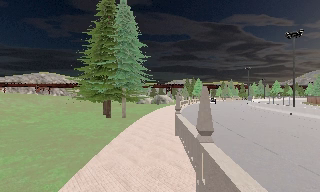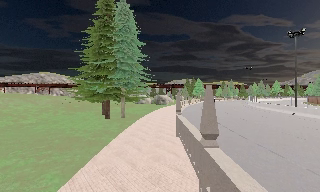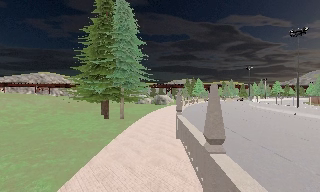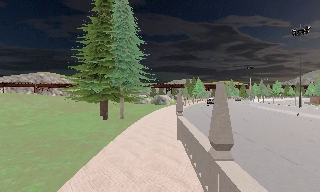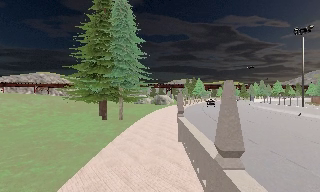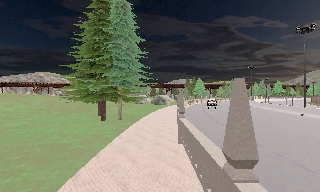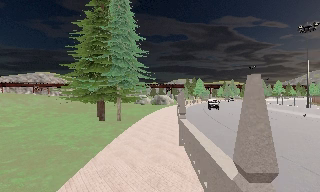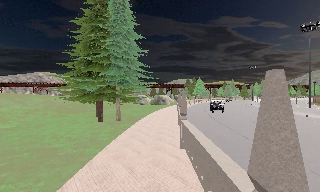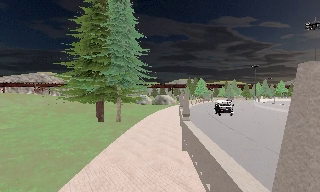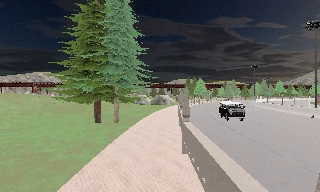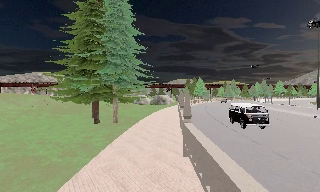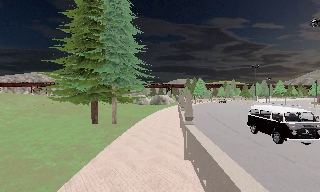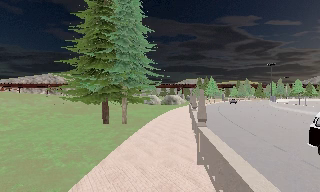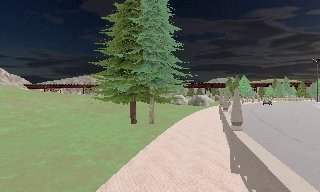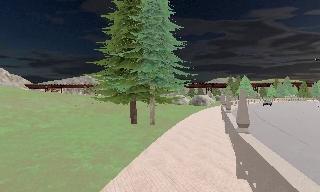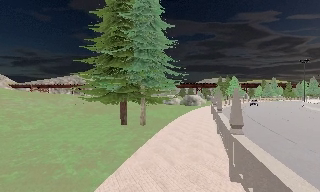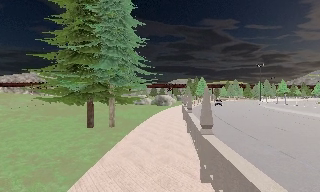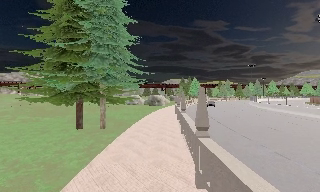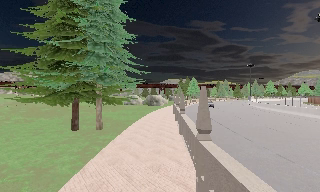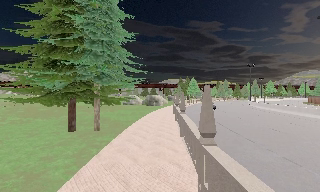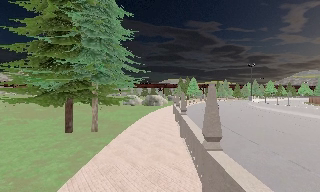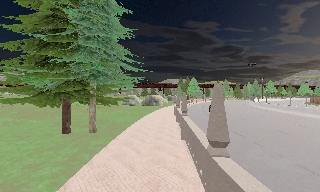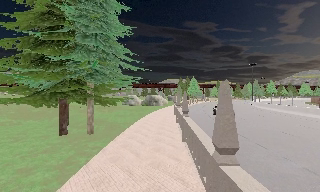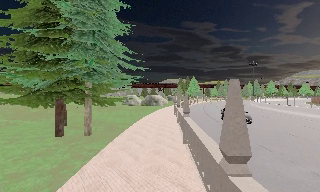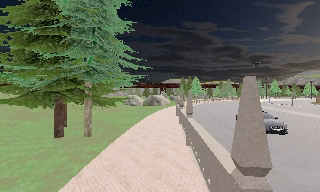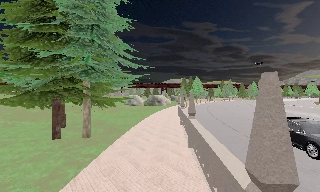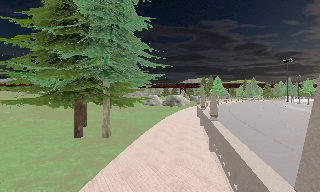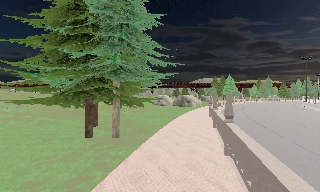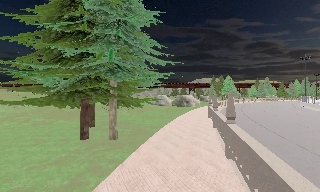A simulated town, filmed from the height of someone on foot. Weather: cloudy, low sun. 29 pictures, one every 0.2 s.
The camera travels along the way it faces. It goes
forward.
0.0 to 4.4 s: The camera travels forward, about 8 m, so what stands in front looms larger.
4.4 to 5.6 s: The scene slides to the right, as the camera pans about 10 degrees to its left. It travels forward, about 2 m, so what stands in front looms larger.
The film runs forward here.
